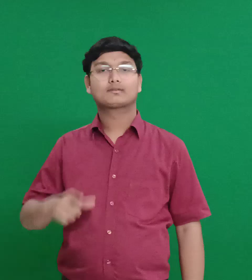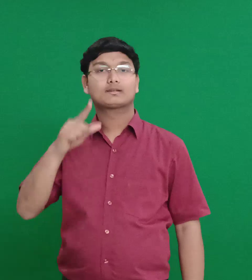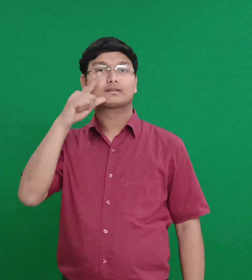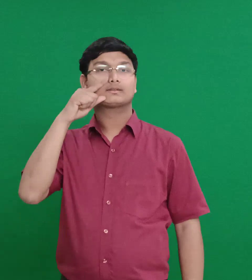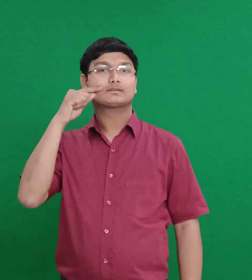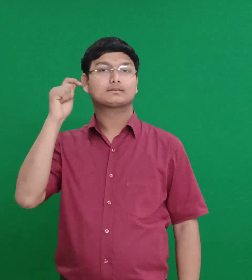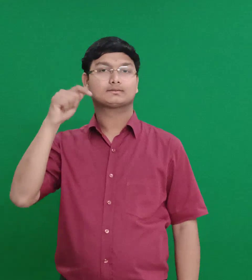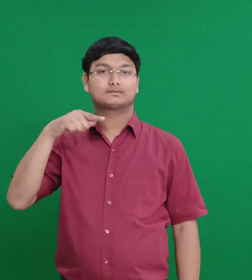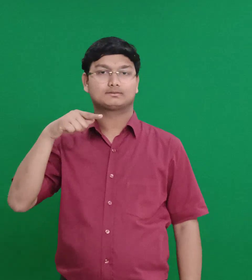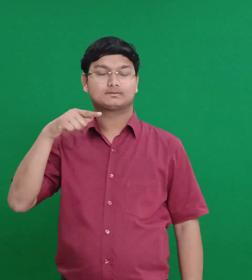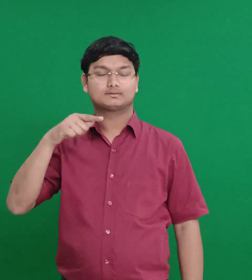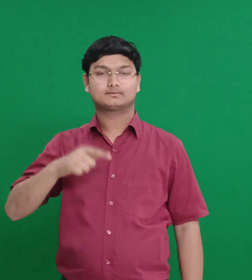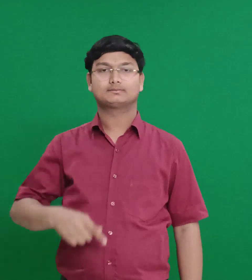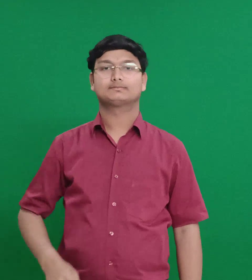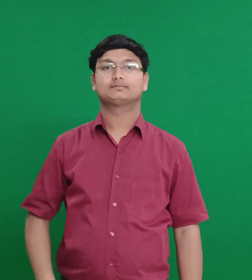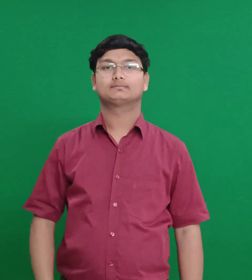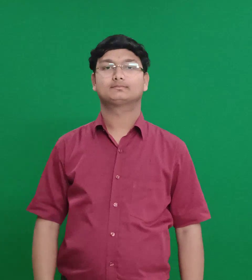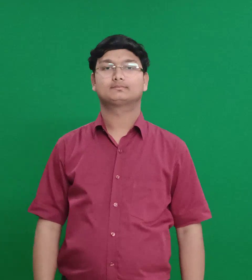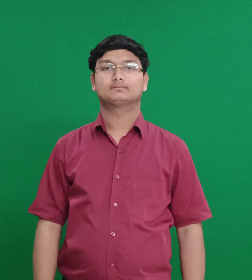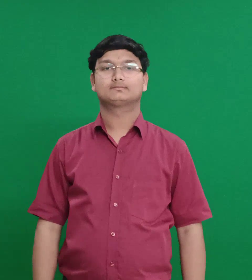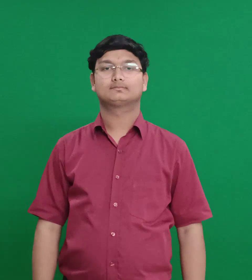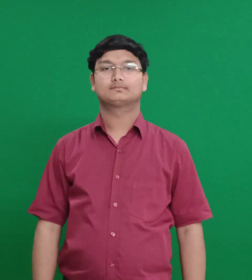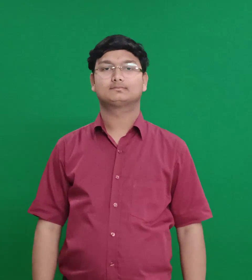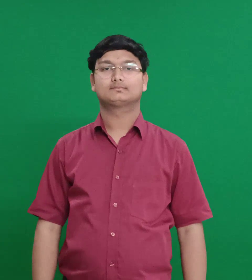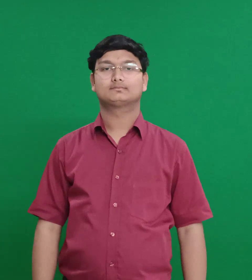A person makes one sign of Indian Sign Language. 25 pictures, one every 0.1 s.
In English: shallum
